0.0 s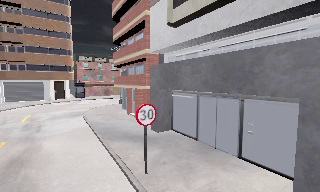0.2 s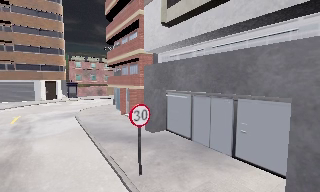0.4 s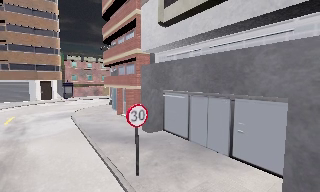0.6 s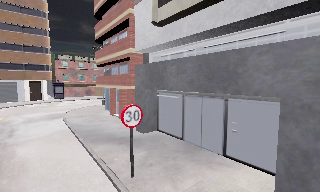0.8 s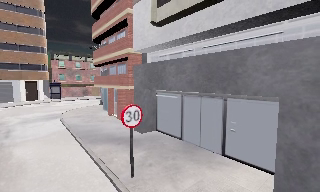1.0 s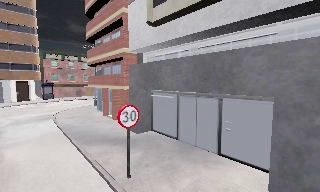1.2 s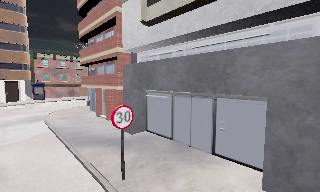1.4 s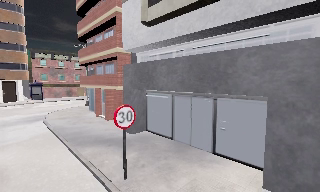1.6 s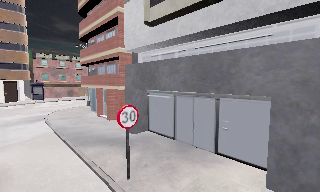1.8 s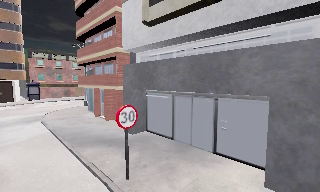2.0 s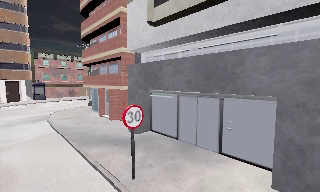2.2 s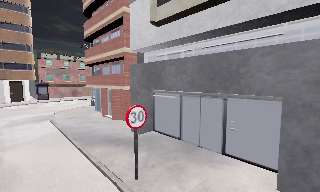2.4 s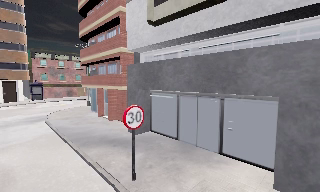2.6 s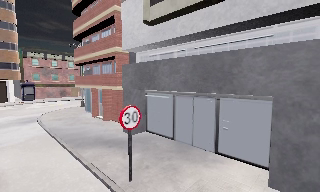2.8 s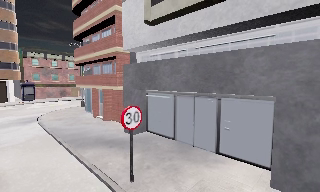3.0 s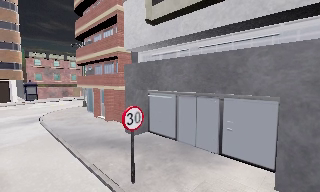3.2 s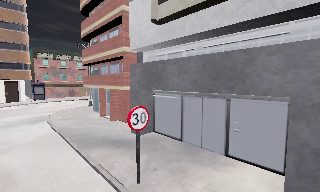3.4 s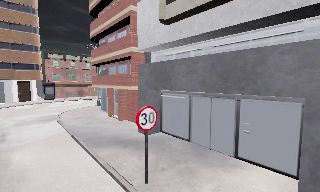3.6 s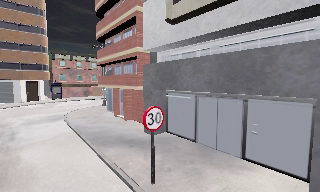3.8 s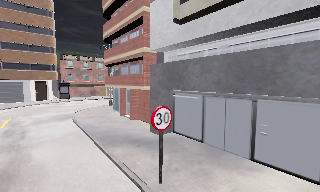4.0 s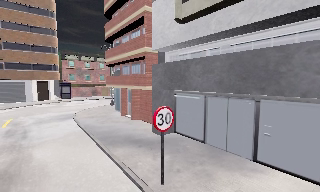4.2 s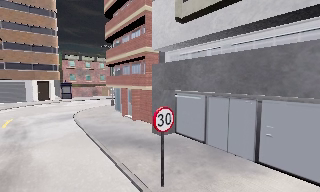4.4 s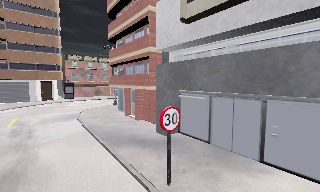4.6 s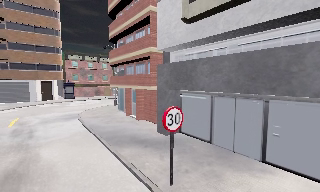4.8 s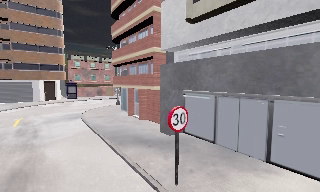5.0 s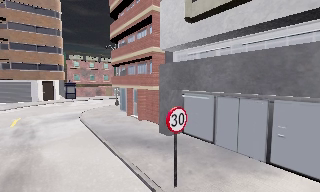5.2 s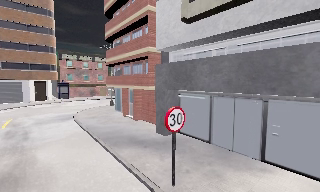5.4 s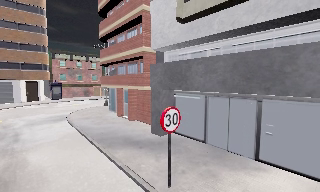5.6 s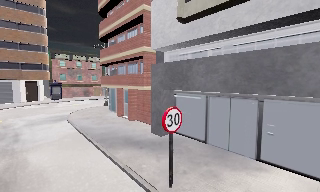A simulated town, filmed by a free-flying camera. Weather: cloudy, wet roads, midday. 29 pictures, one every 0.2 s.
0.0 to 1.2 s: The camera pans to its right, which is clockwise from overhead, by about 10 degrees.
1.2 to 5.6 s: The camera travels to its left, about 1 m, so close, fixed things drift to the right.
The film runs forward here.
